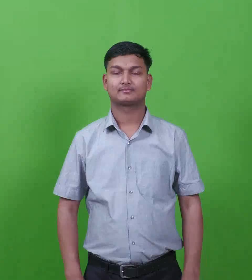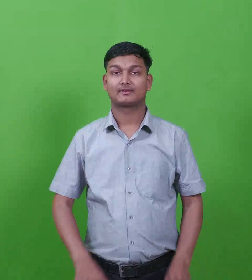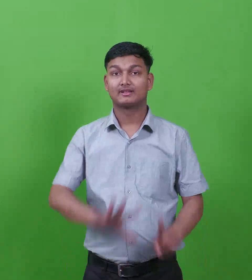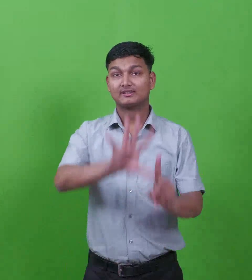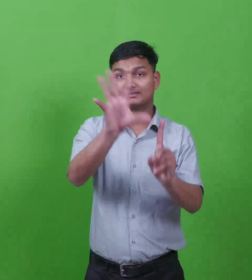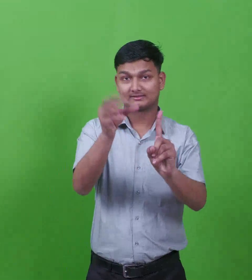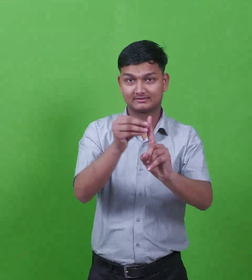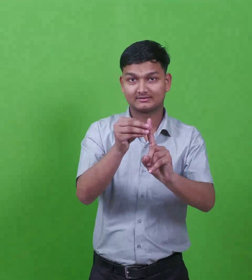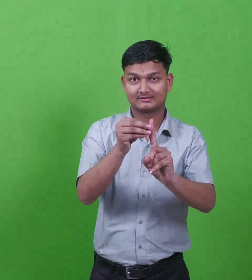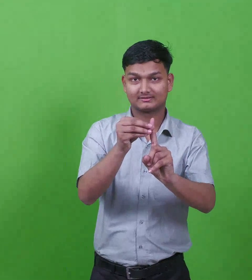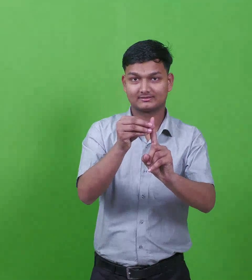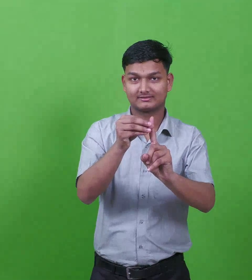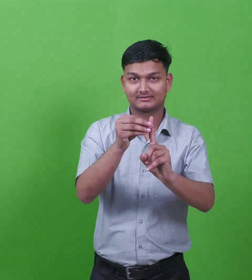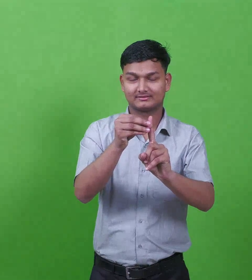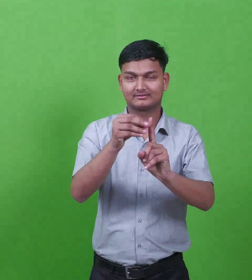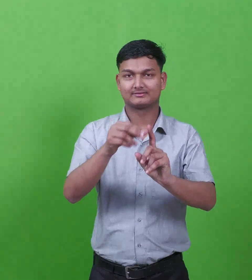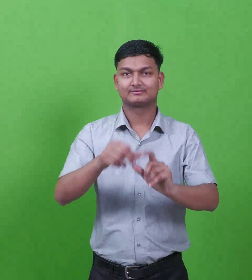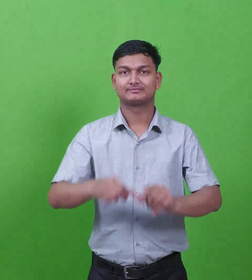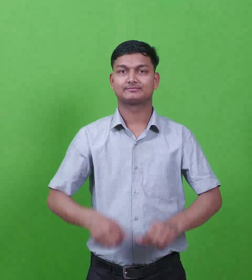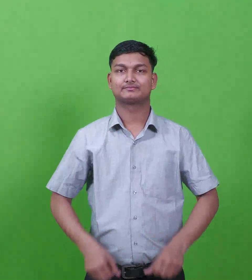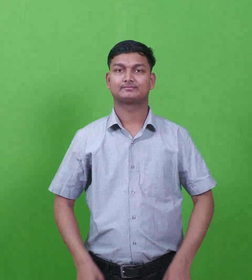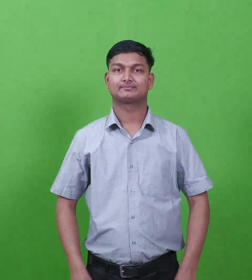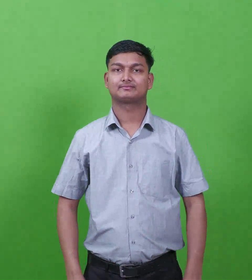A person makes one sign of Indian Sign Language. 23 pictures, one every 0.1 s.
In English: derbe
